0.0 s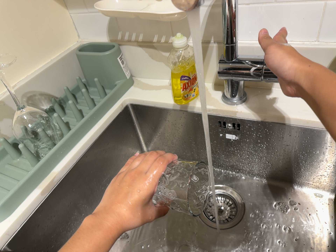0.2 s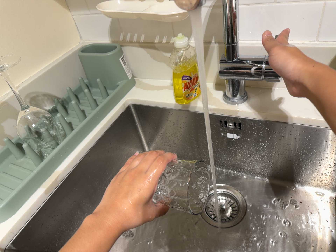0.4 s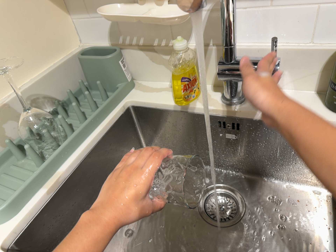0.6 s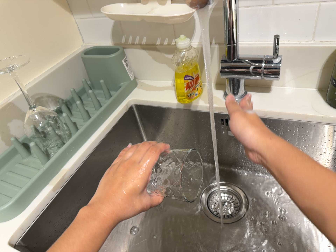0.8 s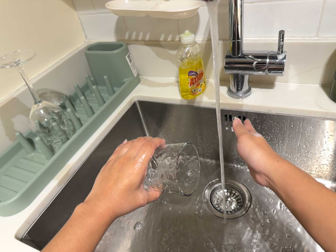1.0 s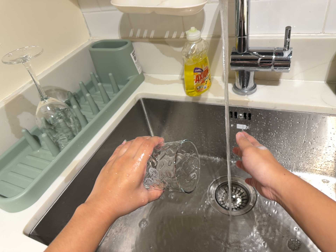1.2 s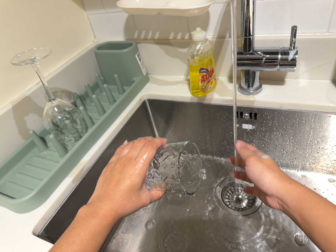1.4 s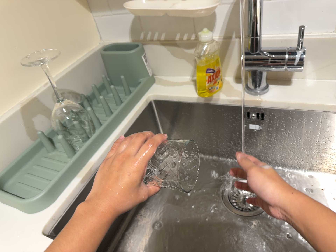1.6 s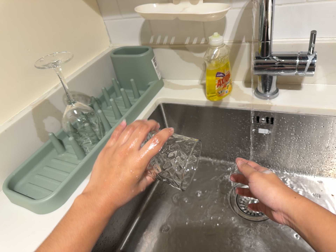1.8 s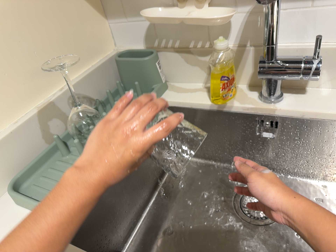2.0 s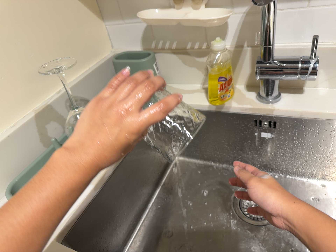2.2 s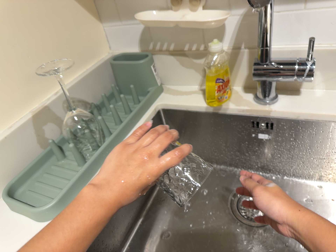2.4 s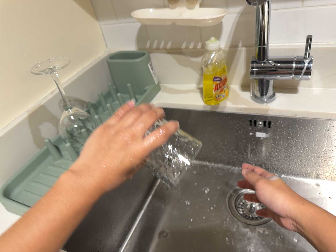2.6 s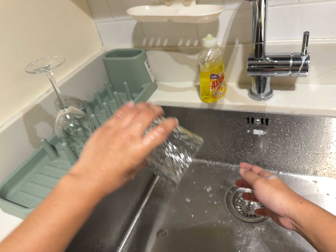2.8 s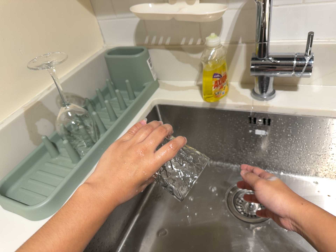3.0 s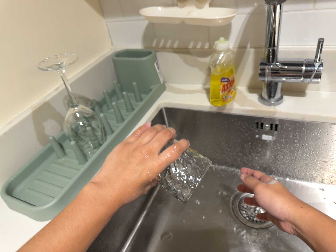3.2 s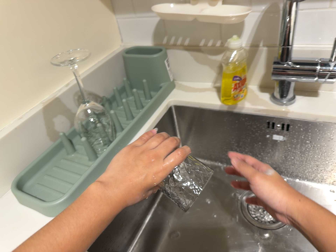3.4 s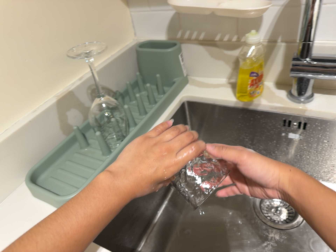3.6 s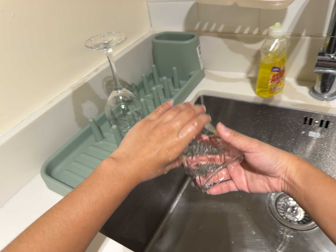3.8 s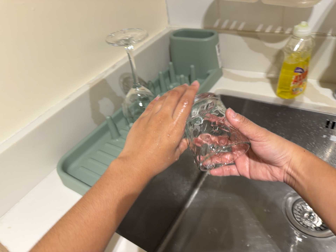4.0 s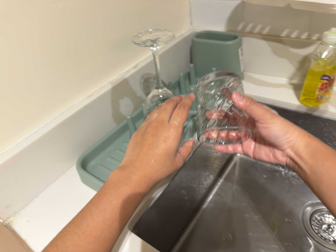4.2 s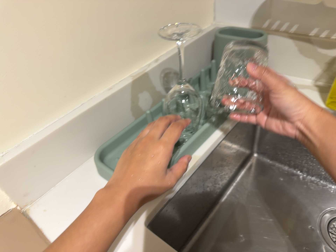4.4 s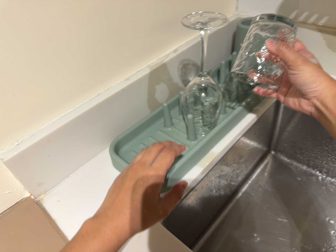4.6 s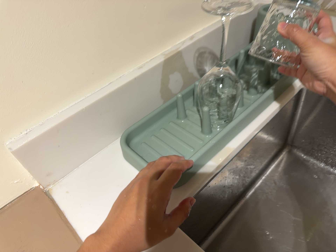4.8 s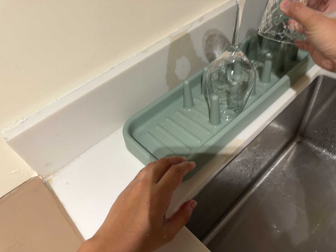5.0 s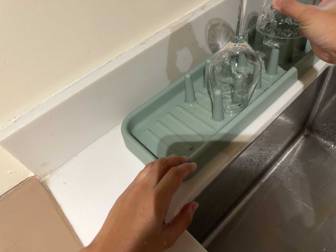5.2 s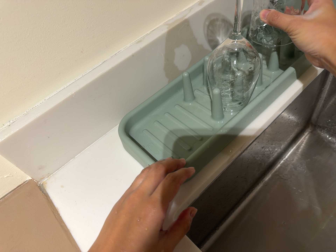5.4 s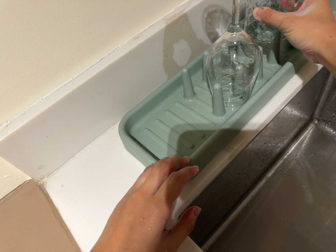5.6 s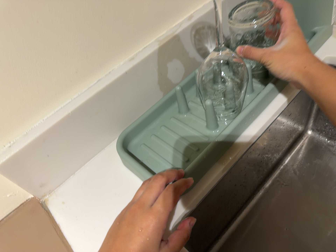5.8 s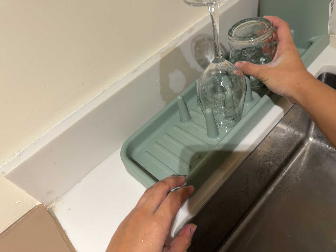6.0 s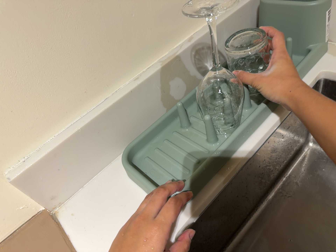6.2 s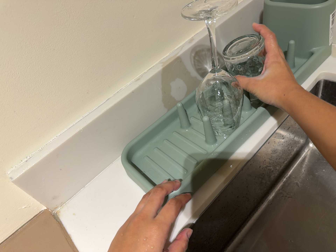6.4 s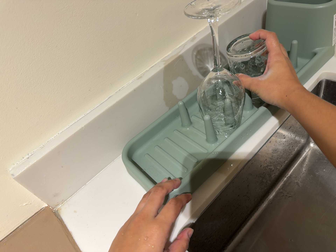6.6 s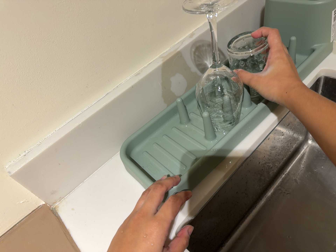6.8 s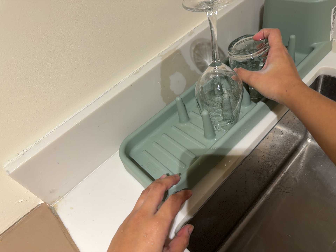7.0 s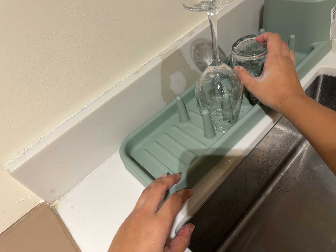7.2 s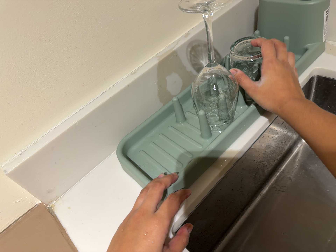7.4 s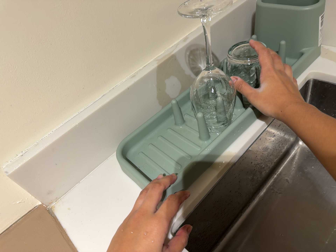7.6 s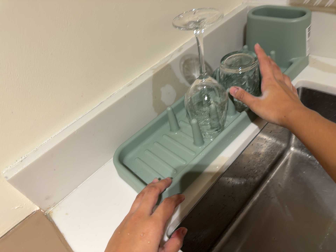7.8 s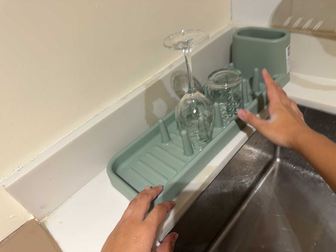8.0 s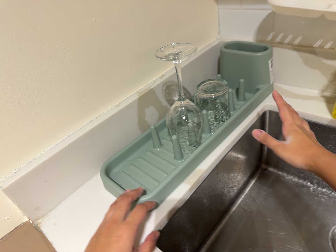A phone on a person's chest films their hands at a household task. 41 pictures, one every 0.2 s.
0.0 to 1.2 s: The camera travels to its left, about 7 cm, so close, fixed things drift to the right.
1.2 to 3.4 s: The camera travels to its left, about 8 cm, so close, fixed things drift to the right.
3.4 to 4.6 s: The camera swings to its left by about 15 degrees, and the scene slides to the right. It travels to its left and forward, about 12 cm, so close, fixed things drift to the right. Its aim tips toward the bottom of its view by about 10 degrees, and the scene shifts upward. It rolls about its line of sight by about 15 degrees, and the scene rotates clockwise.
4.6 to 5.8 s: The camera shifts only a little, or ends up much as it began.
5.8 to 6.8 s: The camera keeps its place and its aim.
6.8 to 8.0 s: The camera travels backward, about 9 cm, so what stands in front gets smaller. Its aim tips toward the top of its view by about 10 degrees, and the scene shifts downward.
The film runs forward here.
